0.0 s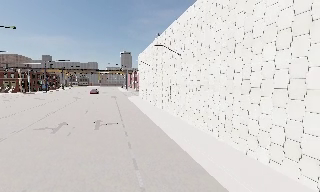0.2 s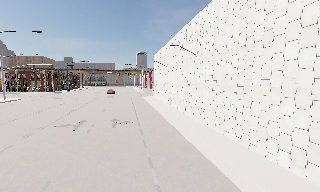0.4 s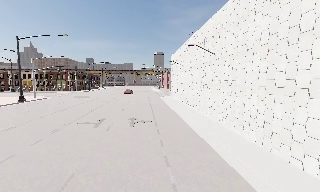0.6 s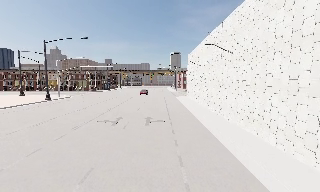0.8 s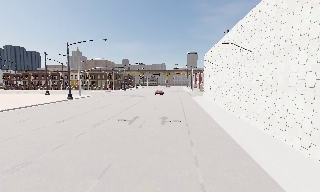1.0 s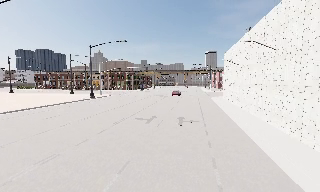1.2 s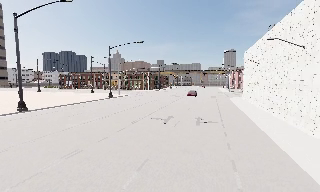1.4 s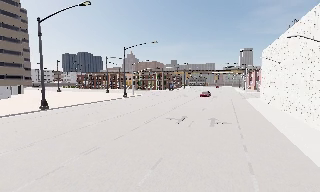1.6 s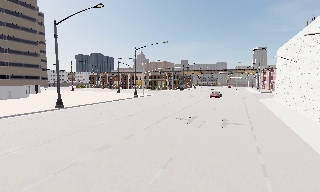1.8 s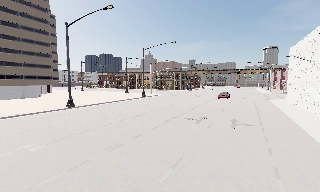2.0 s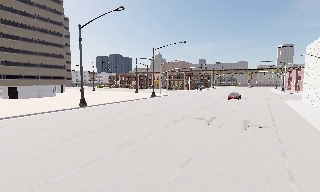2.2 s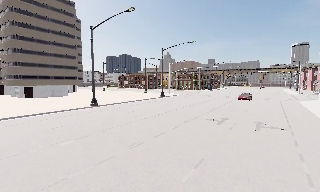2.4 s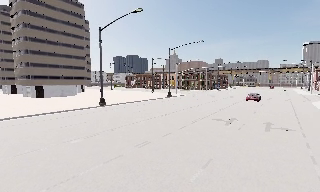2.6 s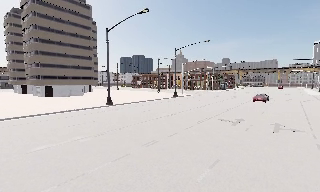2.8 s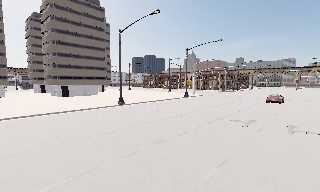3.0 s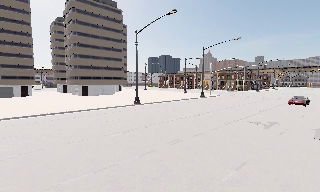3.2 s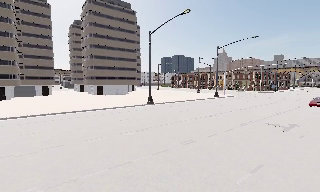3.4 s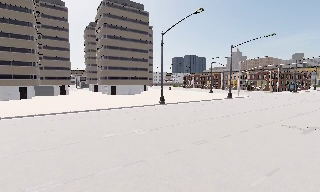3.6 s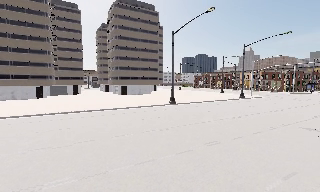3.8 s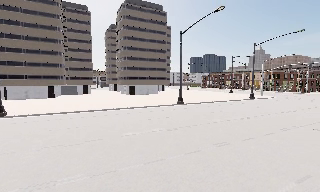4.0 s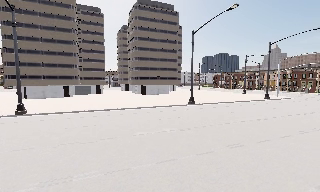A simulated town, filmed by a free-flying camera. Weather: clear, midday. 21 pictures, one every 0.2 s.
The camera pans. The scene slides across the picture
to the right.
The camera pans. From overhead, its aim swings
counterclockwise.
0.0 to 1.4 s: The camera pans to its left, which is counterclockwise from overhead, by about 40 degrees. It travels backward, about 0.5 m.
1.4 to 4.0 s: The camera pans to its left, which is counterclockwise from overhead, by about 45 degrees. It travels backward and to its left, about 1 m.
The film runs backward here.
